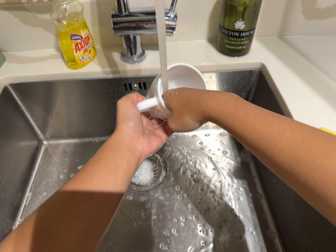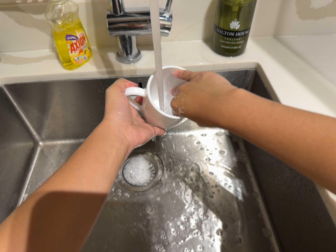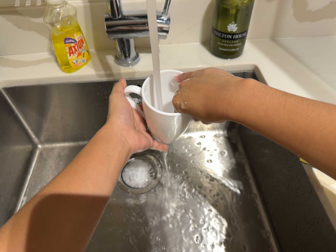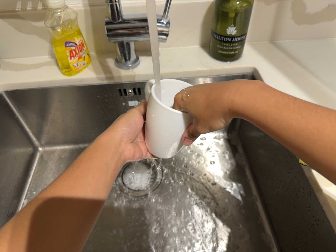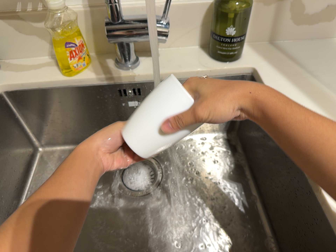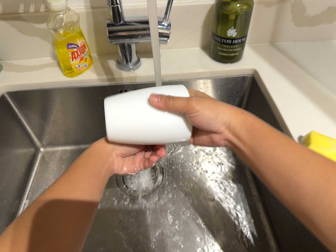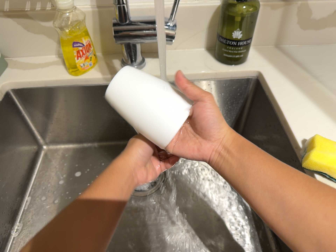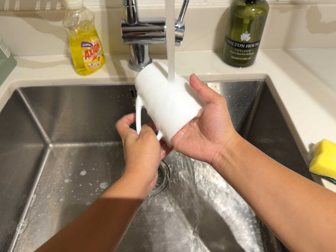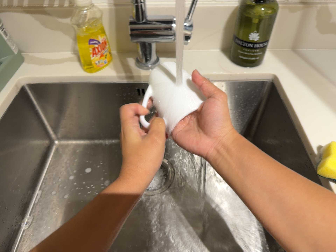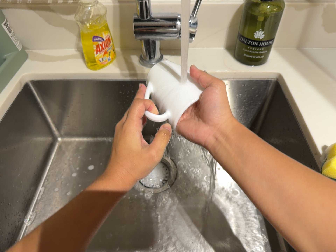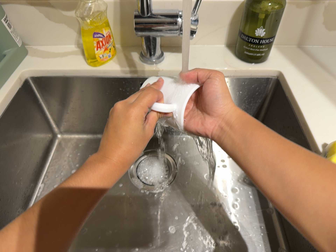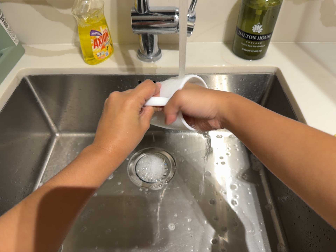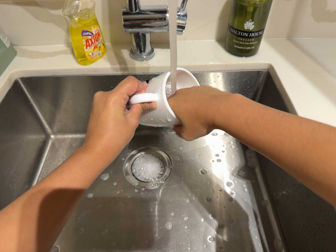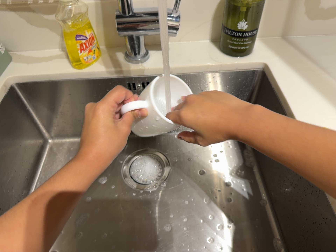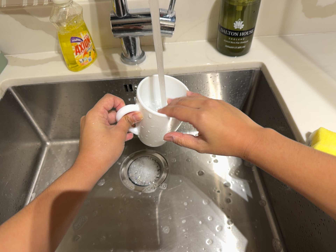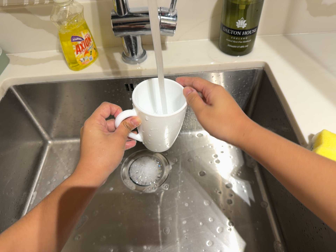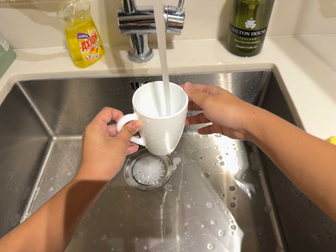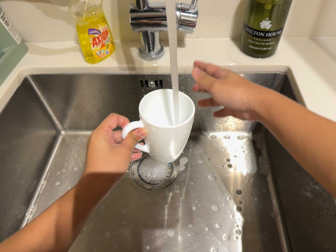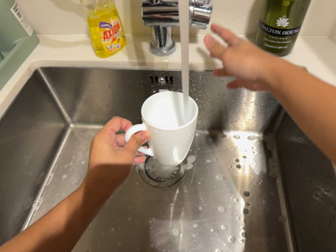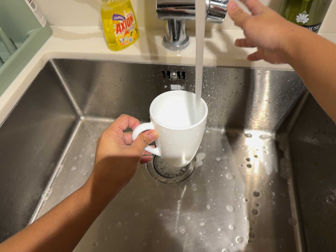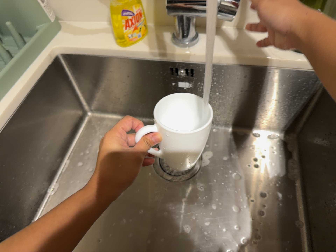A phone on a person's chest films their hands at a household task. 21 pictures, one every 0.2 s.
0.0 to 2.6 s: The camera shifts only a little, or ends up much as it began.
2.6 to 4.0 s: The camera pans to its left by about 10 degrees. It rolls about its line of sight by about 10 degrees, and the scene rotates clockwise.
The film runs backward here.
